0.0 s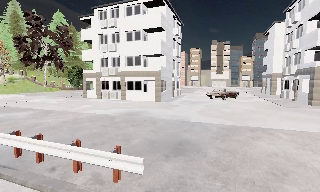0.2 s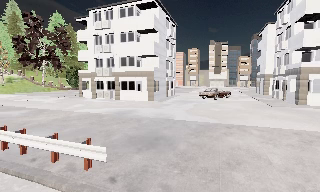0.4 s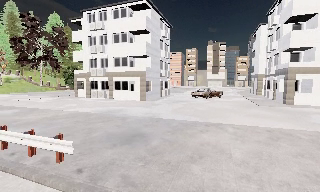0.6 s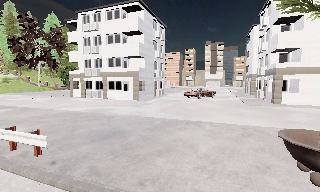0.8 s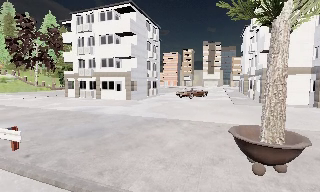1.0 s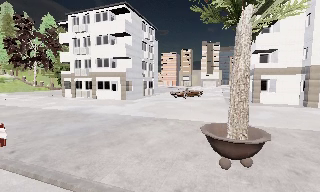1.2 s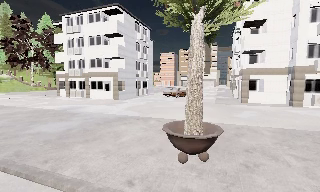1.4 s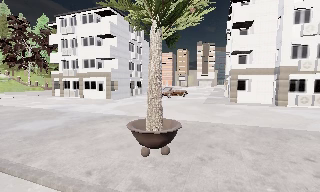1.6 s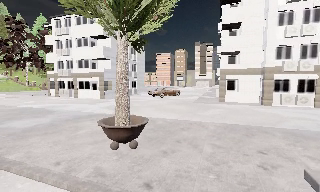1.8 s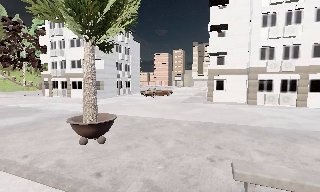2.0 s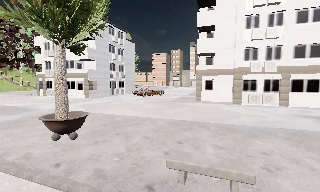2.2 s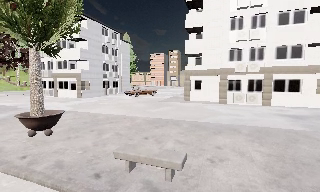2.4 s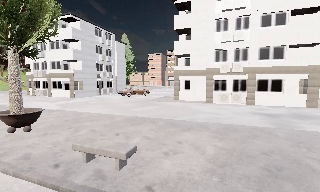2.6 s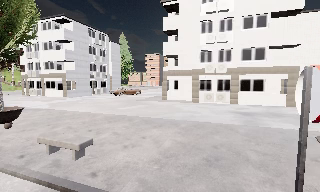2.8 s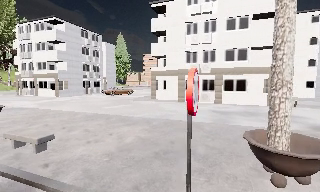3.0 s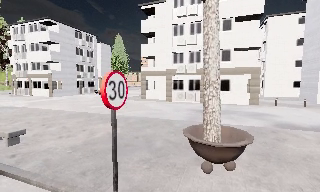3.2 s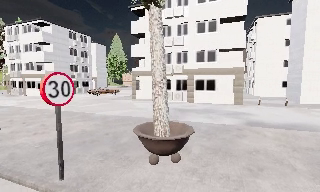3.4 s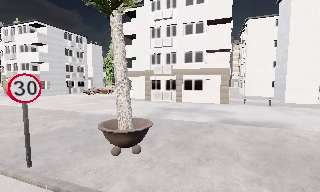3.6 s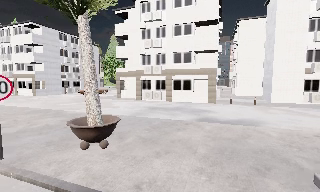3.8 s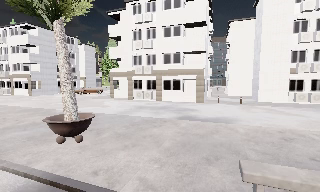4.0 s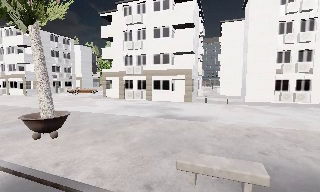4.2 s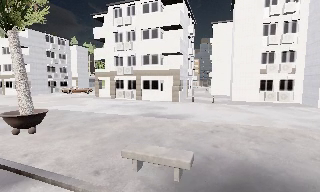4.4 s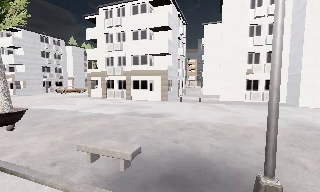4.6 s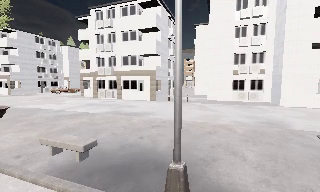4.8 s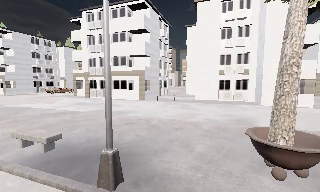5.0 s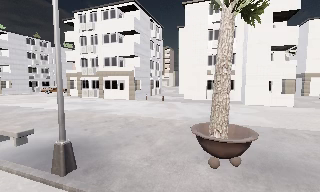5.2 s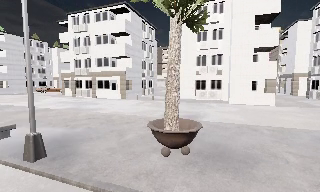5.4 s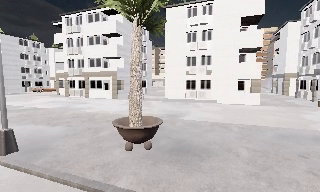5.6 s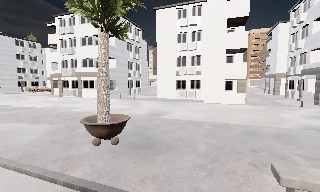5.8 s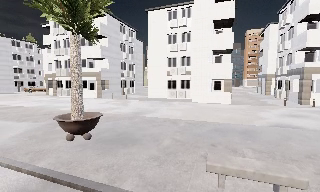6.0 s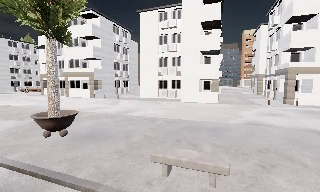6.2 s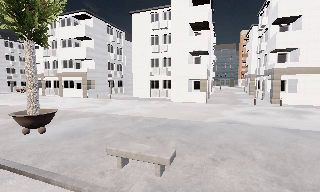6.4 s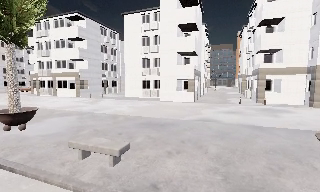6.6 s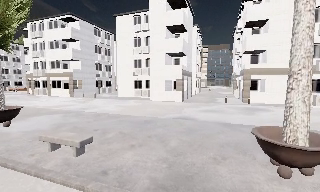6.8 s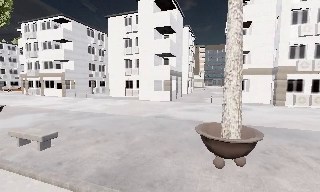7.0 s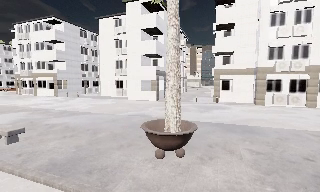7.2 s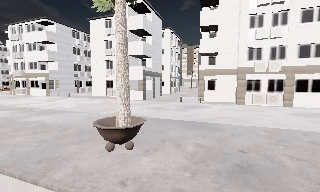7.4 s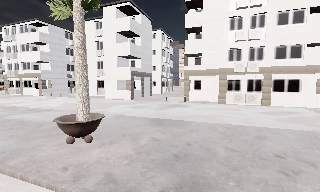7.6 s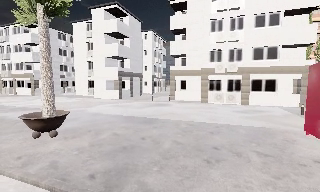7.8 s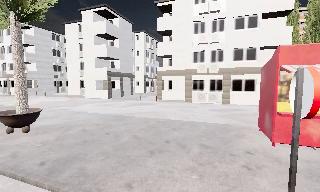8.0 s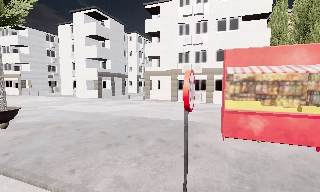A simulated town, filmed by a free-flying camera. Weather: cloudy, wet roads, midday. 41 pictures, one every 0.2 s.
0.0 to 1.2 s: The camera travels to its right and backward, about 6 m, so close, fixed things drift to the left.
1.2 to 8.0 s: The camera travels to its right, about 45 m, so close, fixed things drift to the left.
The film runs backward here.
